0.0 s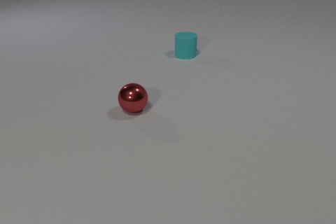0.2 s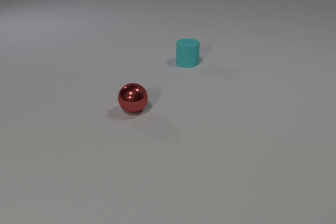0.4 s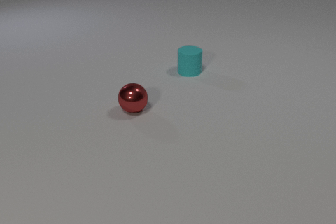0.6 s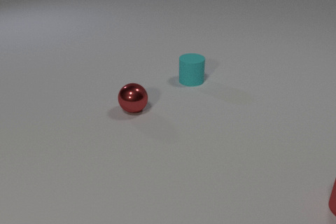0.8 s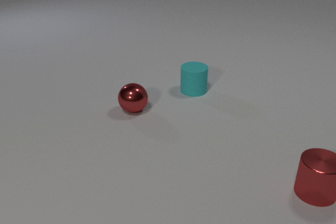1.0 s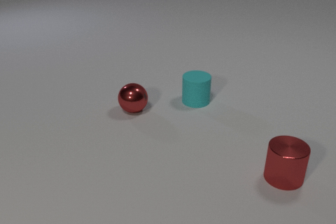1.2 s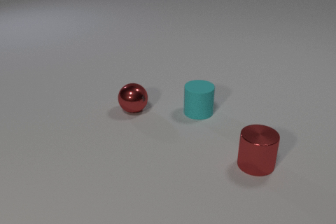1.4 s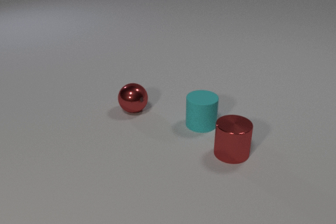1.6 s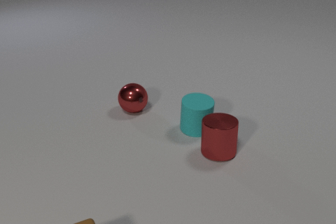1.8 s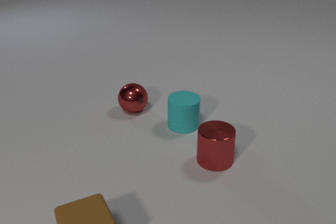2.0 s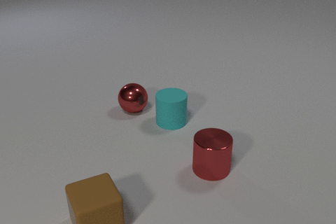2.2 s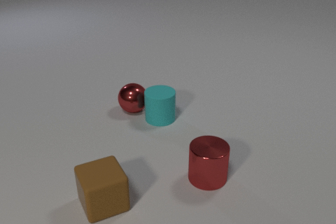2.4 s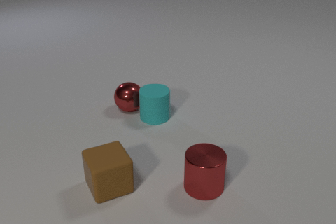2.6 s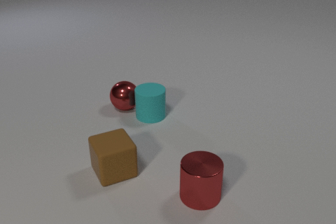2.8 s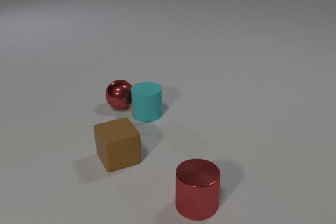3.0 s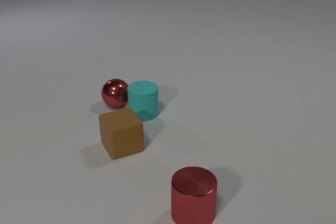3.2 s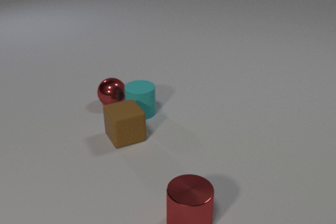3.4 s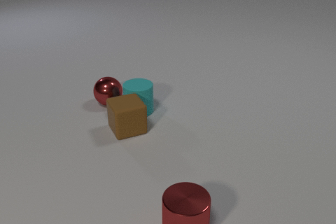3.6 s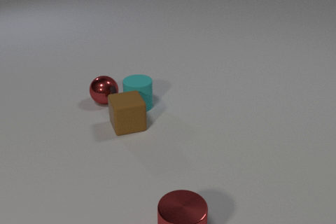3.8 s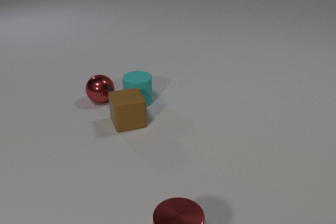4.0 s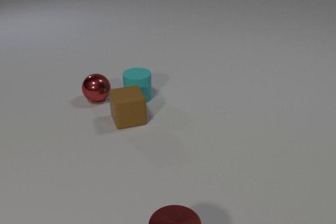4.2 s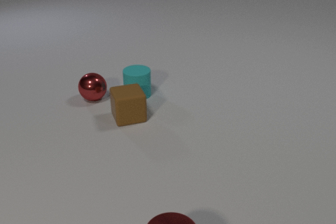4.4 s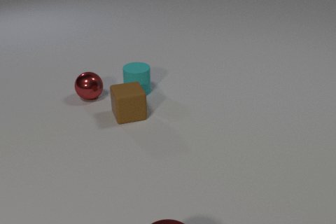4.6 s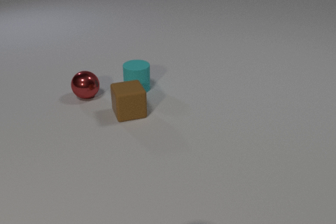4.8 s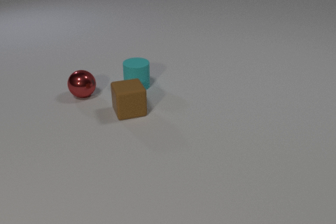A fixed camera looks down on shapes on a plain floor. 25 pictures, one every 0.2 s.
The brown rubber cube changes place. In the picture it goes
away from the camera.
0.0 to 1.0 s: The red metal cylinder comes in at the right edge, slides to the left. The cyan rubber cylinder slides toward the camera.
1.0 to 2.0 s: The red metal cylinder slides to the left. The cyan rubber cylinder slides toward the camera and to the left. The brown rubber cube comes in at the bottom edge, slides away from the camera. The red metal cylinder and the cyan rubber cylinder collide.
2.0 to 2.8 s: The red metal cylinder slides toward the camera. The cyan rubber cylinder slides to the left and away from the camera. The red metal sphere rolls to the left and away from the camera. The brown rubber cube slides away from the camera. The cyan rubber cylinder and the red metal sphere collide.
2.8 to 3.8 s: The red metal cylinder slides toward the camera. The cyan rubber cylinder slides away from the camera. The red metal sphere rolls to the left and away from the camera. The brown rubber cube slides away from the camera. The cyan rubber cylinder and the brown rubber cube collide.
3.8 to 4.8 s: The red metal cylinder slides toward the camera, leaves at the bottom edge. The cyan rubber cylinder slides away from the camera. The red metal sphere rolls to the left and away from the camera. The brown rubber cube slides away from the camera.
How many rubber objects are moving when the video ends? 2.
Are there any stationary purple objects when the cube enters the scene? no.
Are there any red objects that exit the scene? yes.
